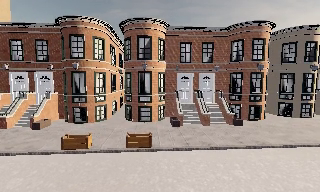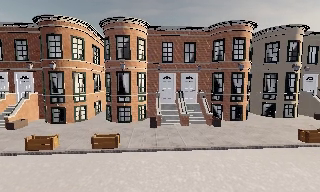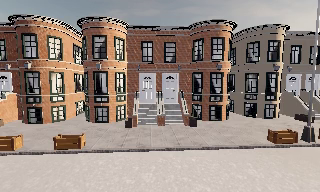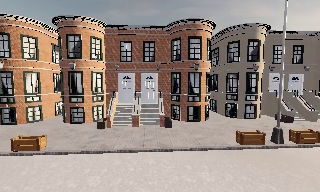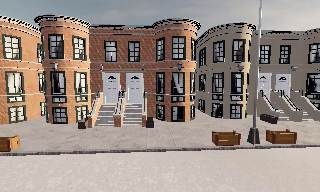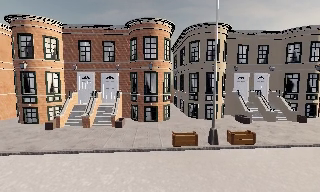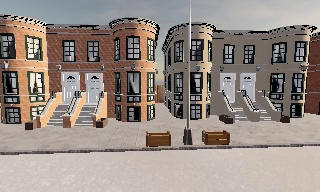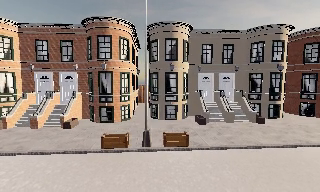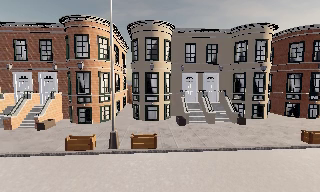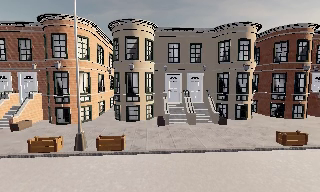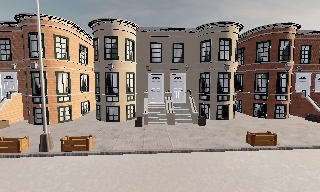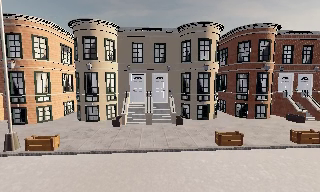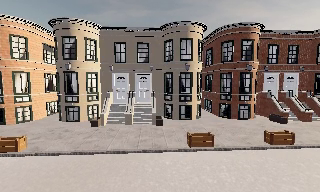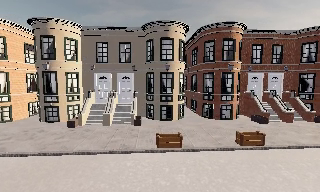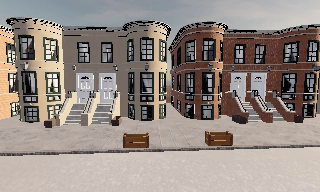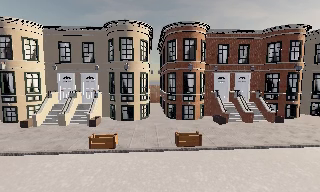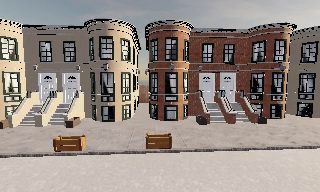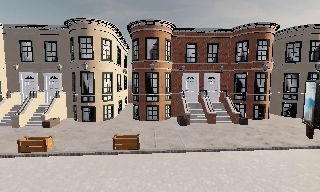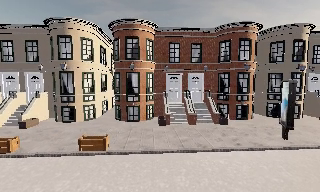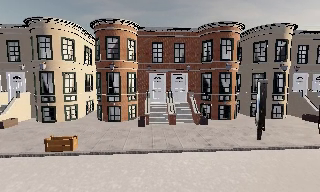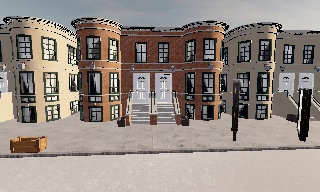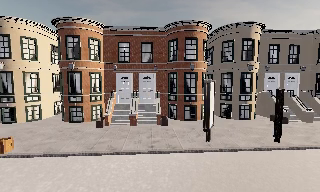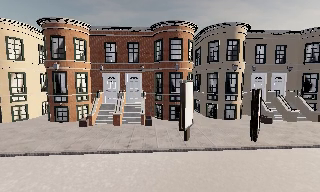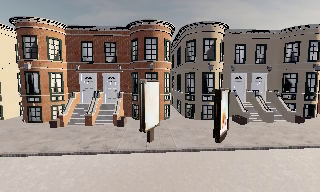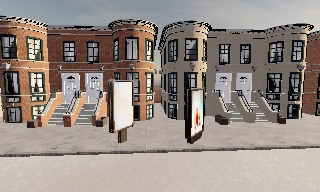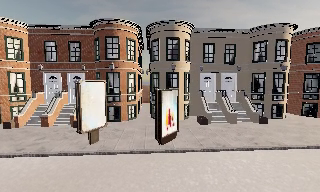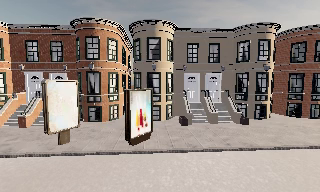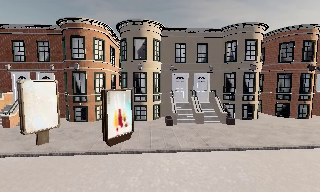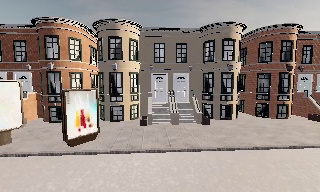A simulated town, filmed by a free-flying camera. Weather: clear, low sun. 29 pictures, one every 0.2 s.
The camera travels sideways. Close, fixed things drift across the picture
to the left.
0.0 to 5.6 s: The camera travels to its right, about 40 m, so close, fixed things drift to the left.
The film runs forward here.
